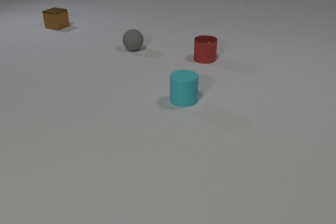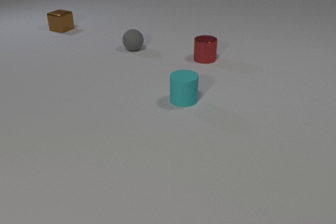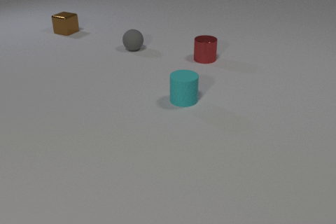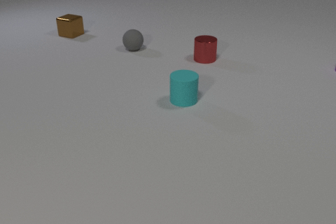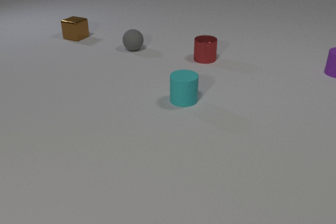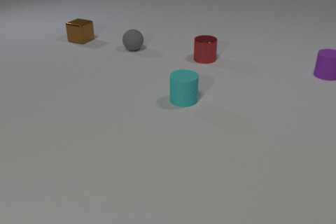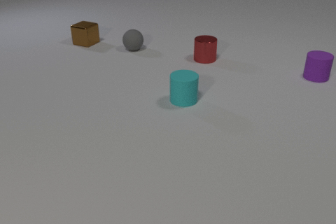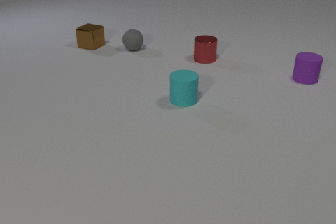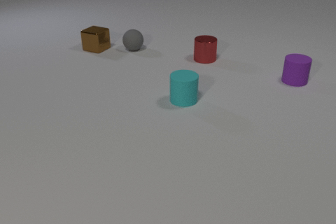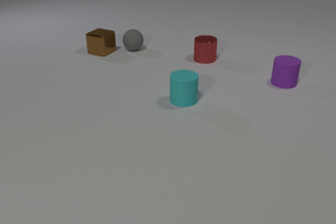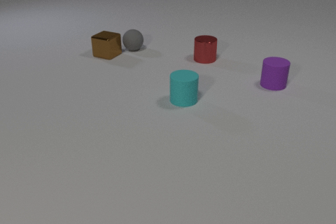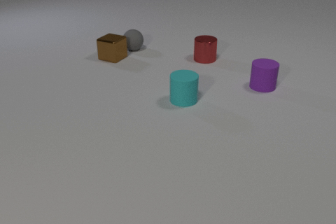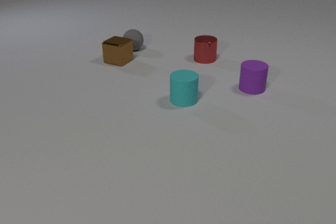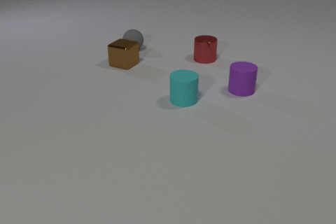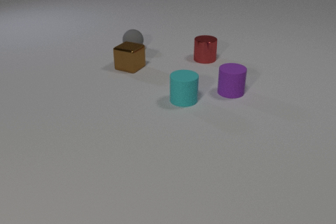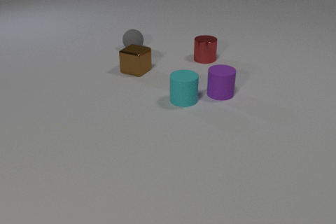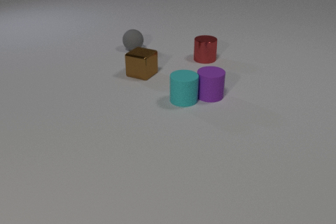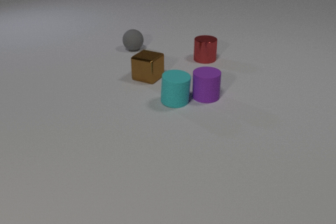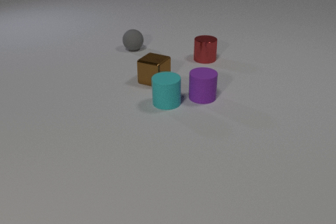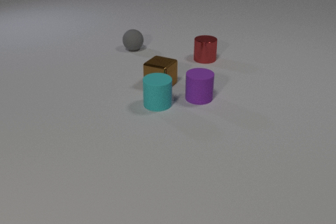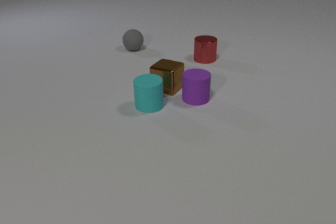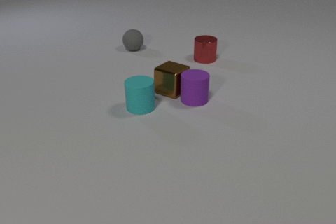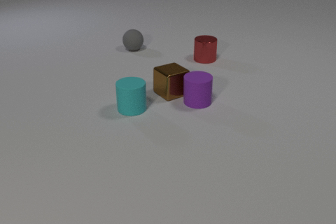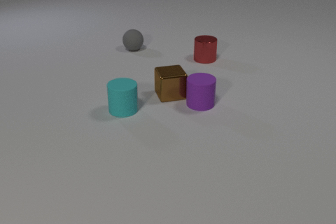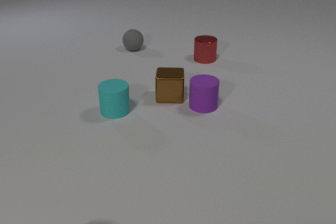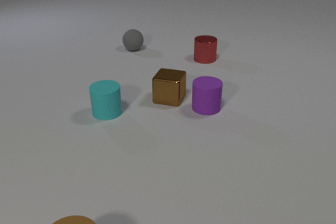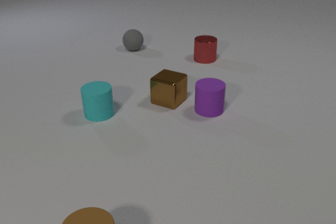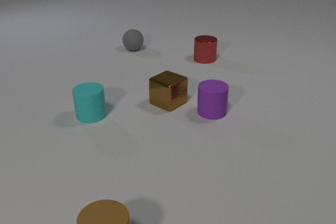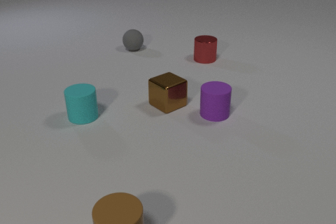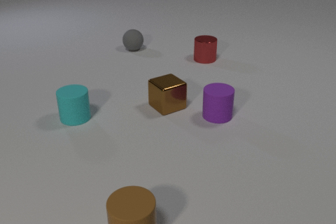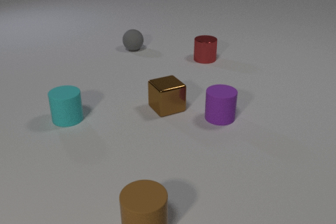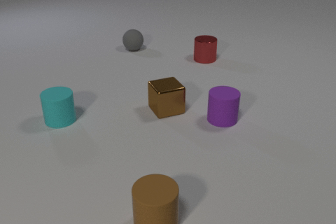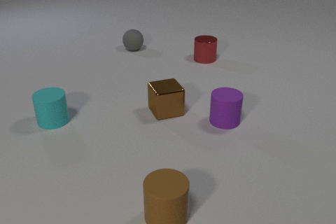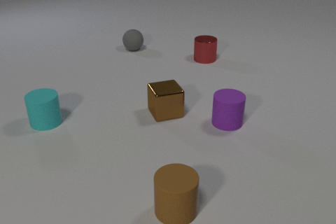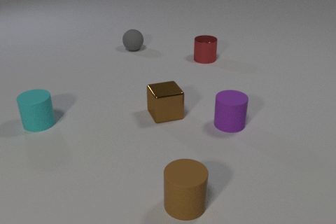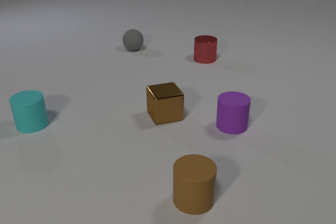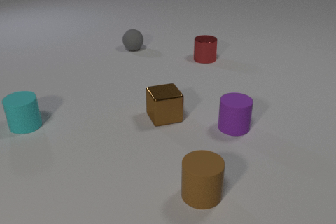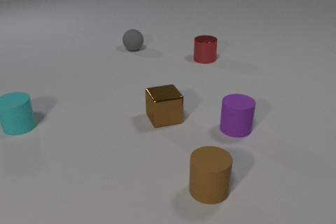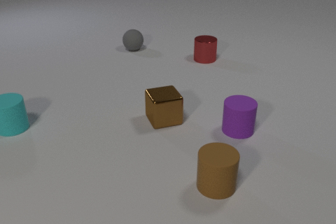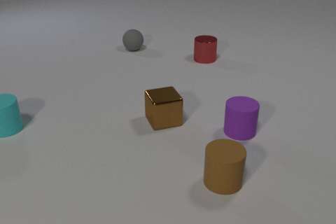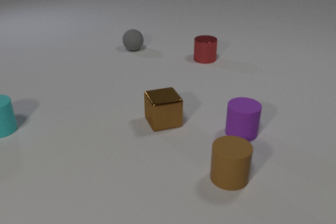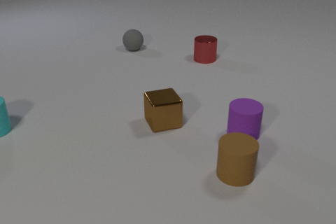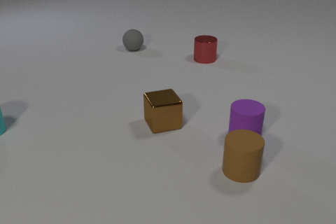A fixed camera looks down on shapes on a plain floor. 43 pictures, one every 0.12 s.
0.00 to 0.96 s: The purple rubber cylinder comes in at the right edge, slides to the left and toward the camera. The brown metal cube slides toward the camera and to the right.
0.96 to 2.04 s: The purple rubber cylinder slides to the left and toward the camera. The cyan rubber cylinder slides to the left. The brown metal cube slides toward the camera and to the right. The purple rubber cylinder and the cyan rubber cylinder collide.
2.04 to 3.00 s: The purple rubber cylinder slides toward the camera. The cyan rubber cylinder slides to the left. The brown metal cube slides toward the camera and to the right, spins so that its near face slides to the left, clockwise seen from above. The brown rubber cylinder comes in at the bottom edge, slides to the right. The purple rubber cylinder and the brown metal cube collide.
3.00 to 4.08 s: The purple rubber cylinder slides toward the camera and to the right. The cyan rubber cylinder slides to the left. The brown metal cube slides toward the camera, spins so that its near face slides to the left, clockwise seen from above. The brown rubber cylinder slides to the right and away from the camera.
4.08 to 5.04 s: The purple rubber cylinder slides toward the camera and to the right. The cyan rubber cylinder slides to the left. The brown metal cube slides toward the camera. The brown rubber cylinder slides away from the camera and to the right.
What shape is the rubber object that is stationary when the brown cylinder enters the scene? sphere.
What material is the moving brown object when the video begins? metal.
Are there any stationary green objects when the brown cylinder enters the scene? no.
